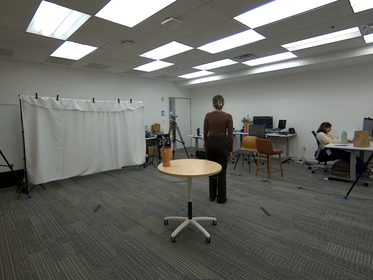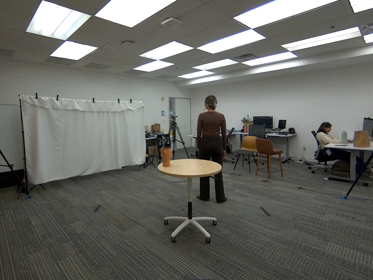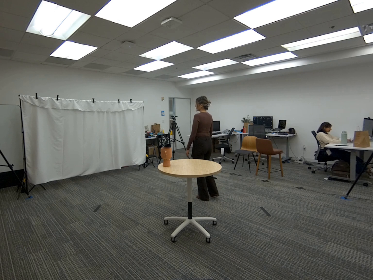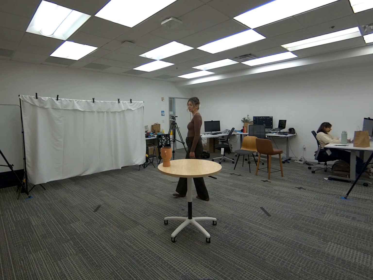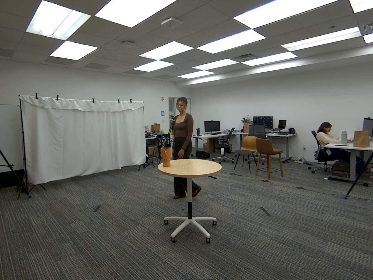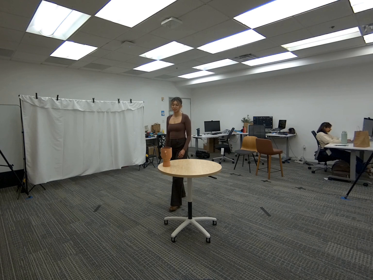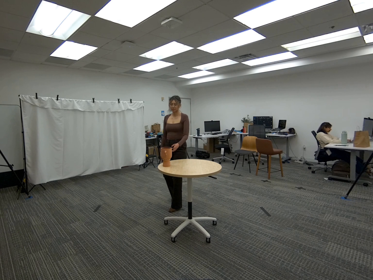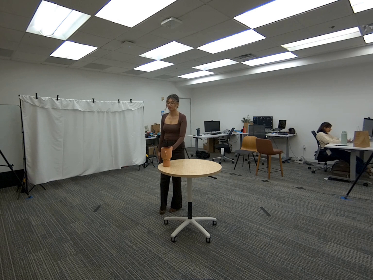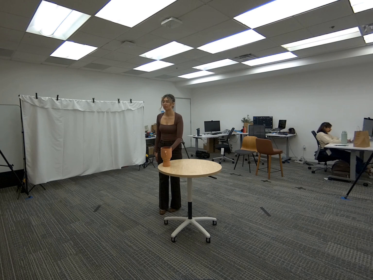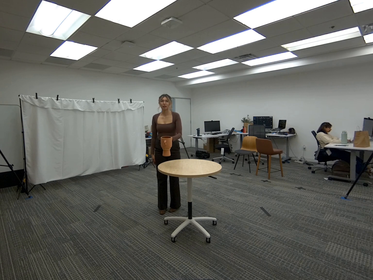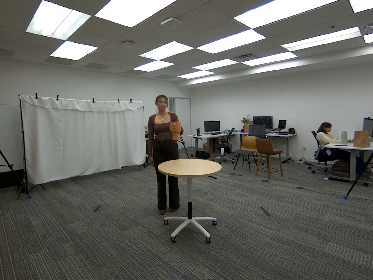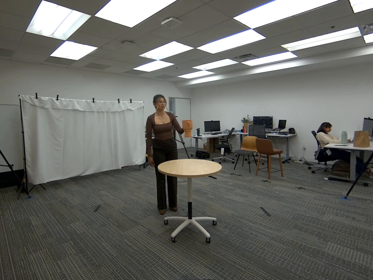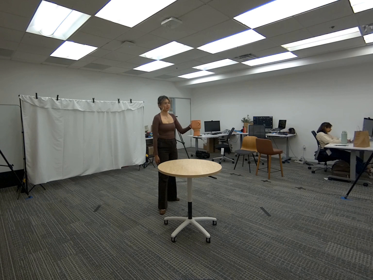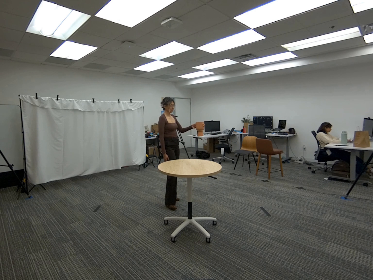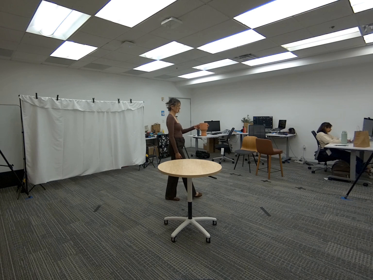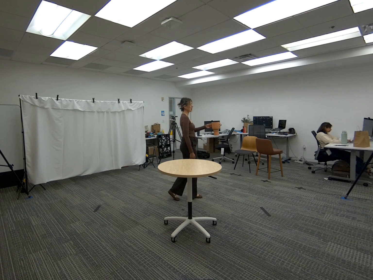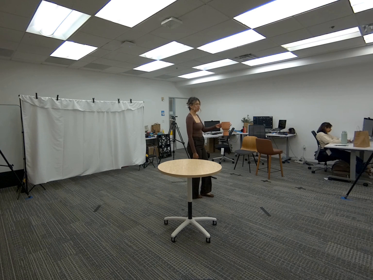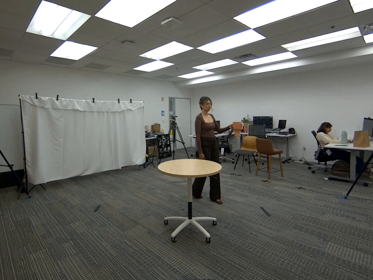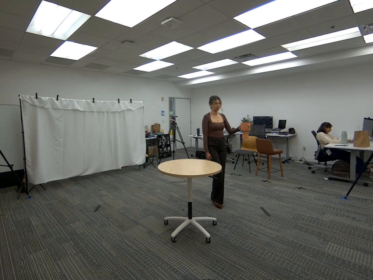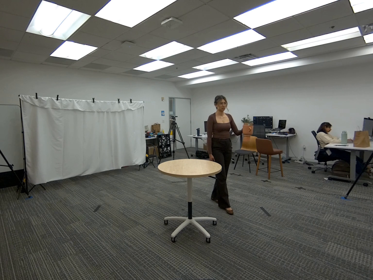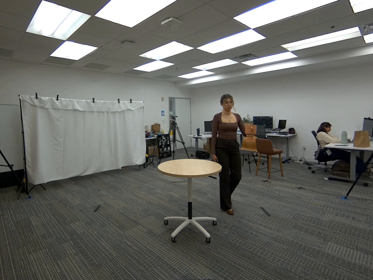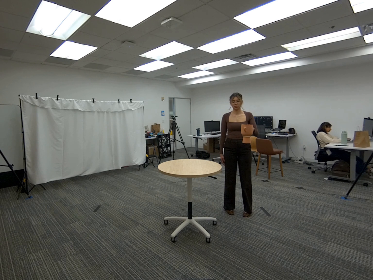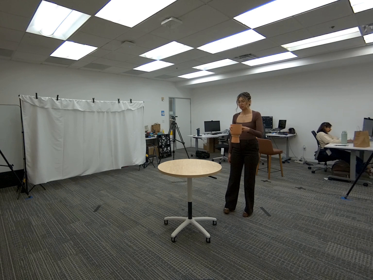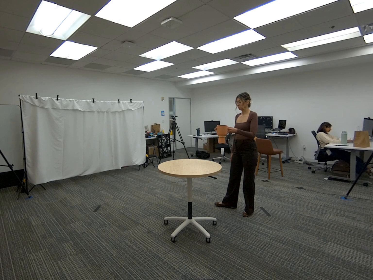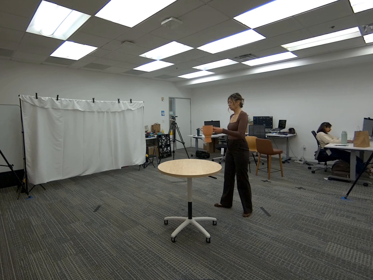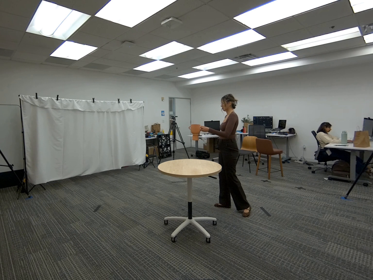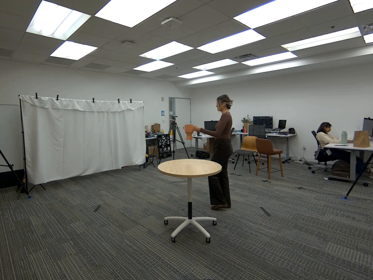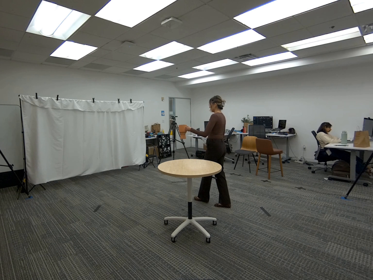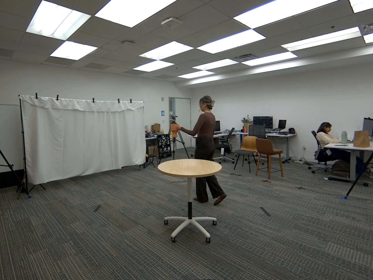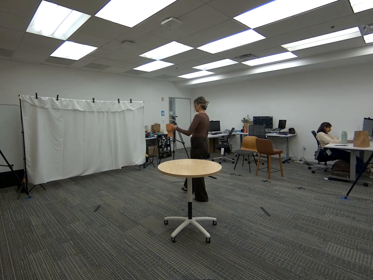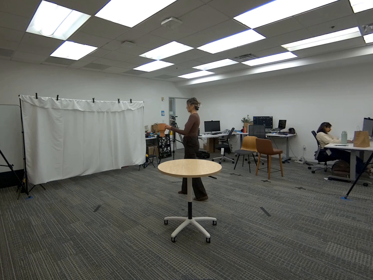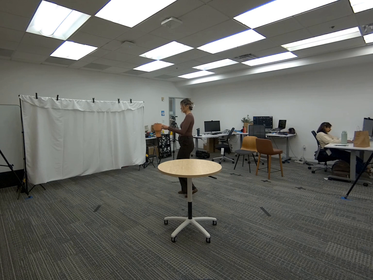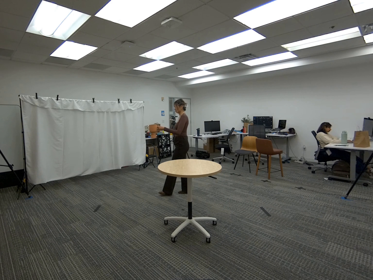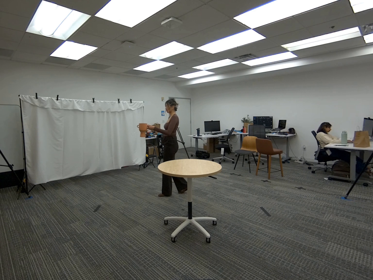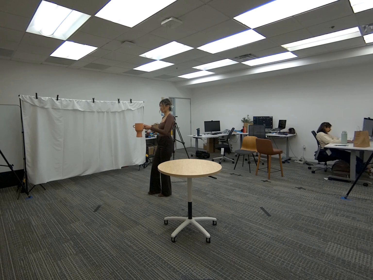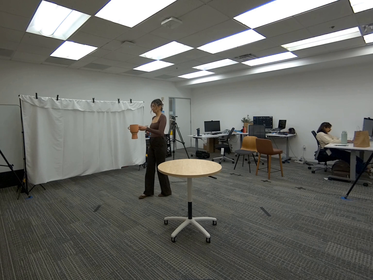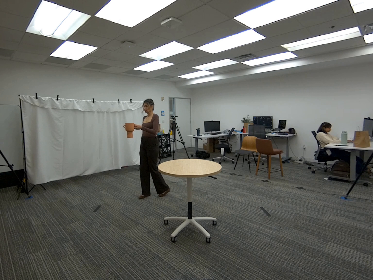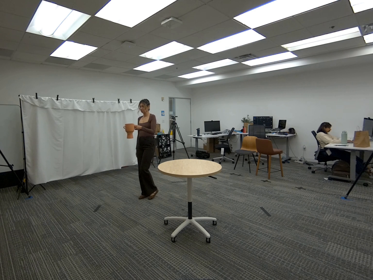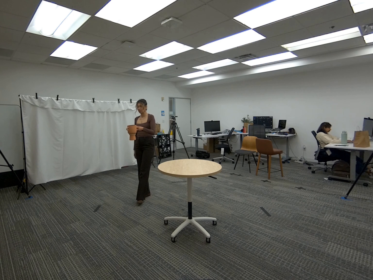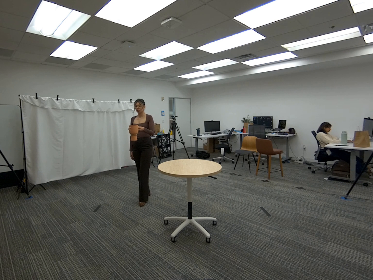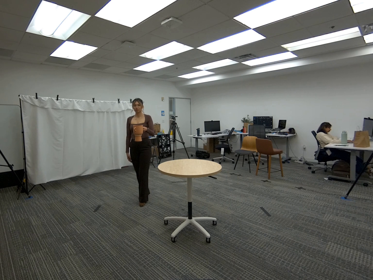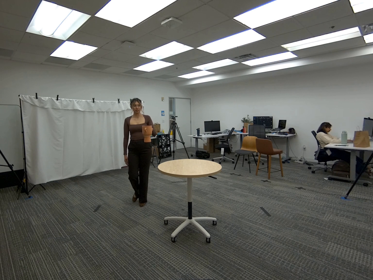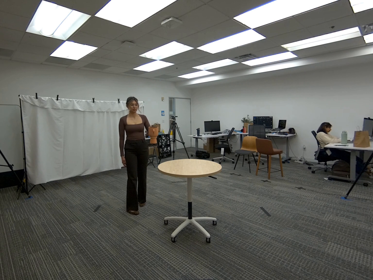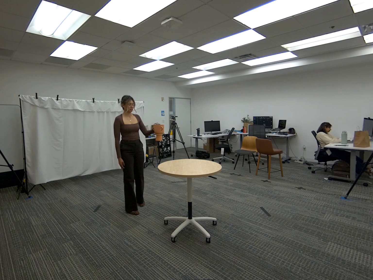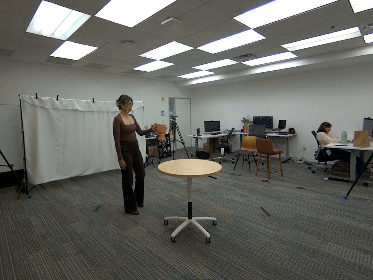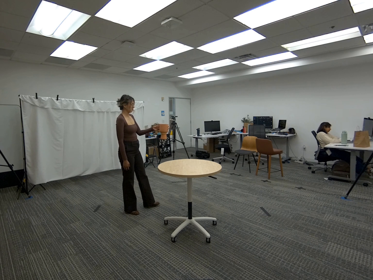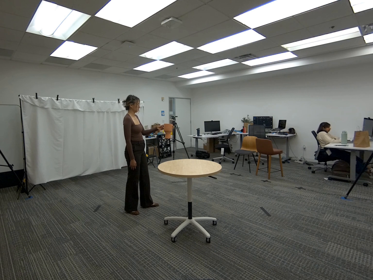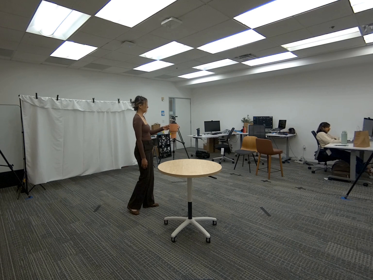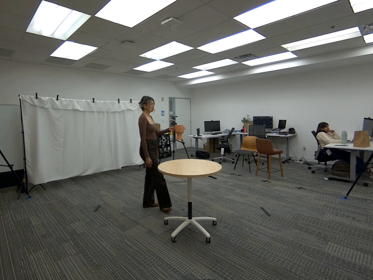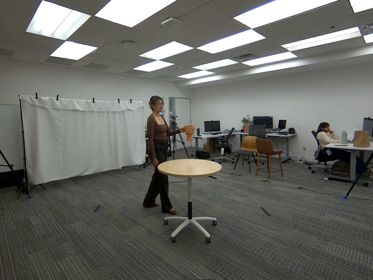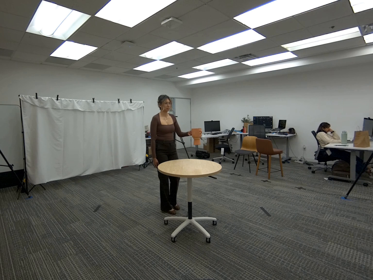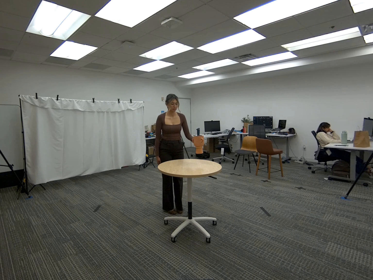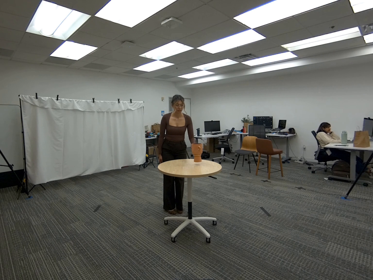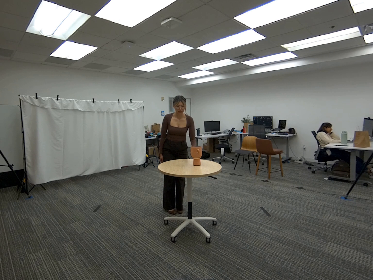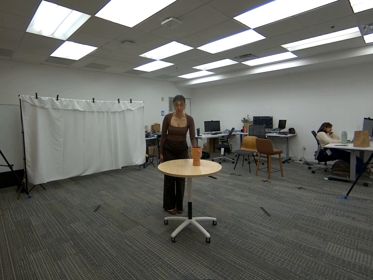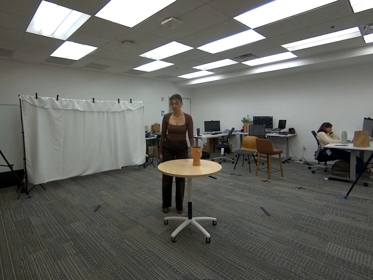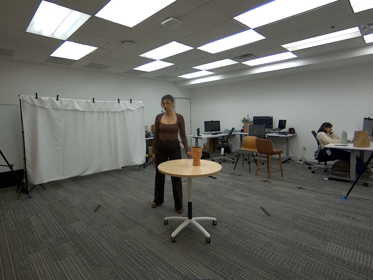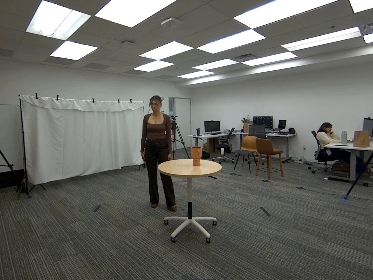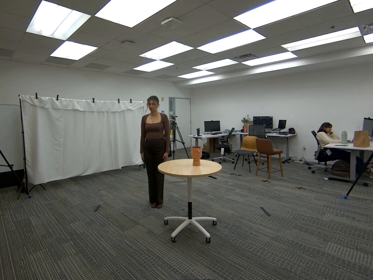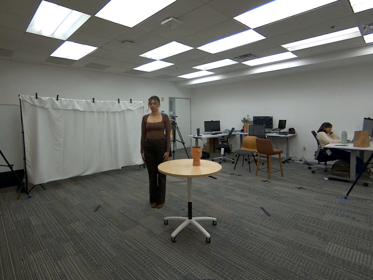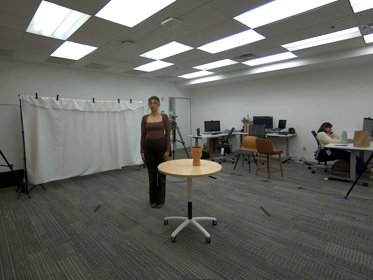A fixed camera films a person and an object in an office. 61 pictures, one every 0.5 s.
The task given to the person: Walk over to the ceramic vase on the round table and pick up the ceramic vase using your left hand from one of the handles and walk within the bounding area holding the ceramic vase infront of you. Place on the round table when complete.
